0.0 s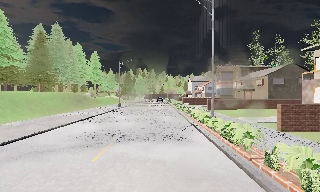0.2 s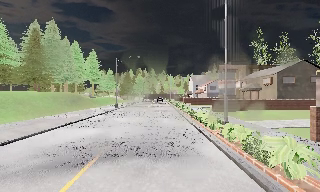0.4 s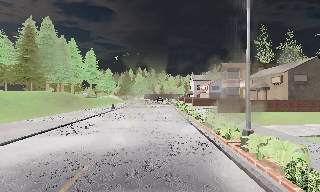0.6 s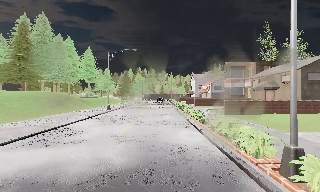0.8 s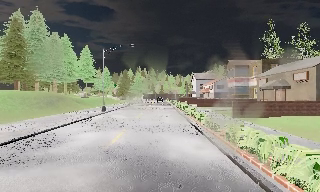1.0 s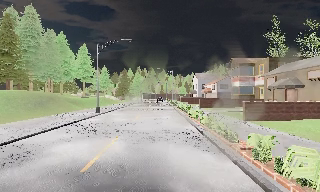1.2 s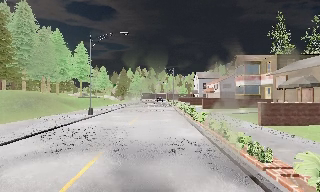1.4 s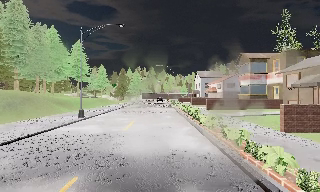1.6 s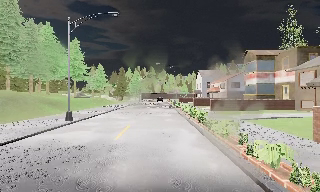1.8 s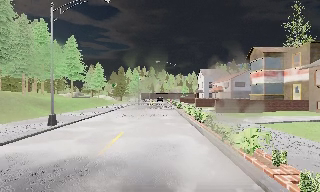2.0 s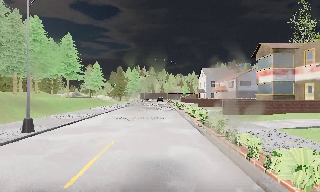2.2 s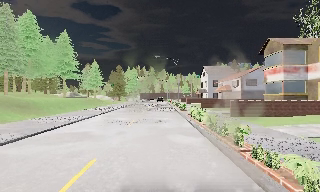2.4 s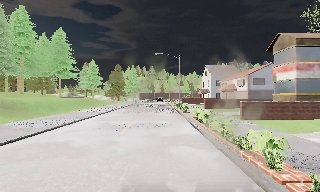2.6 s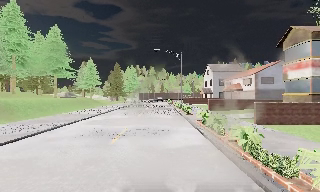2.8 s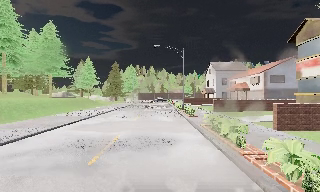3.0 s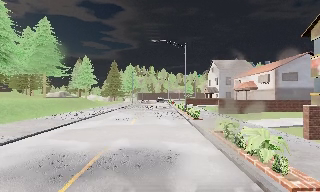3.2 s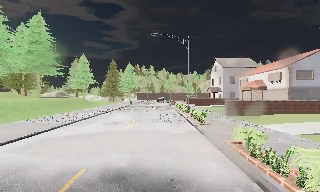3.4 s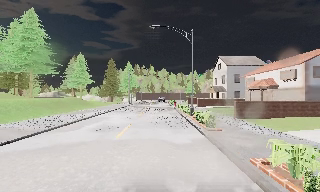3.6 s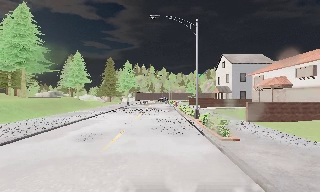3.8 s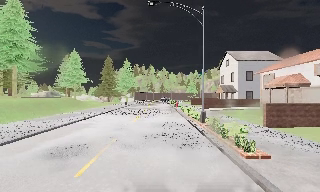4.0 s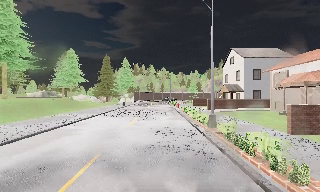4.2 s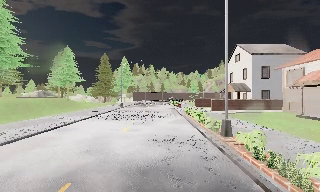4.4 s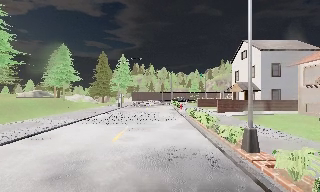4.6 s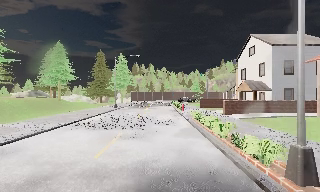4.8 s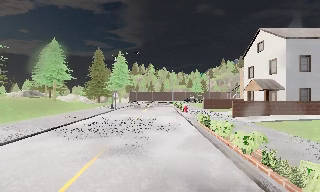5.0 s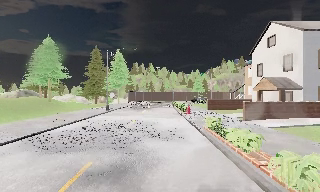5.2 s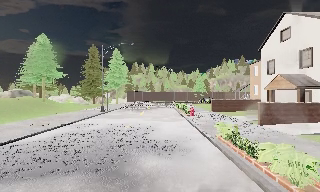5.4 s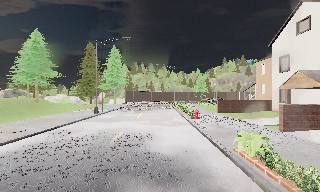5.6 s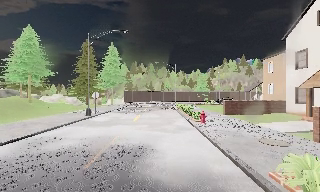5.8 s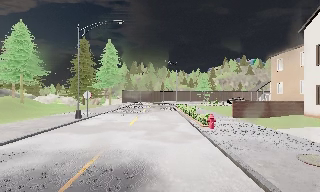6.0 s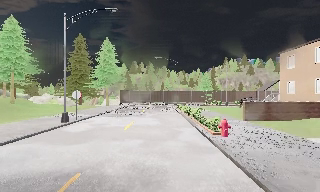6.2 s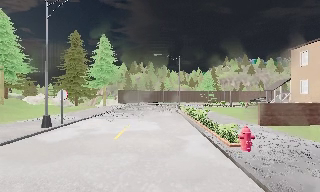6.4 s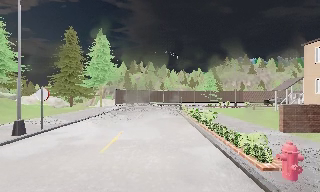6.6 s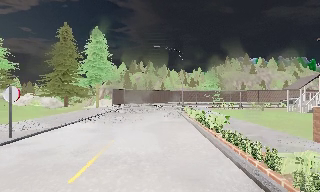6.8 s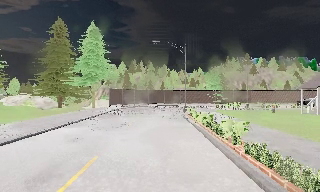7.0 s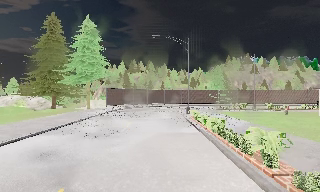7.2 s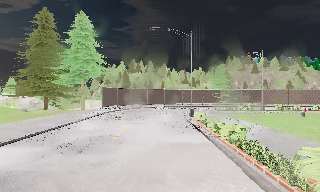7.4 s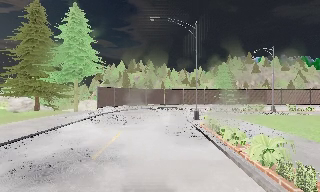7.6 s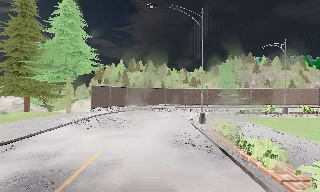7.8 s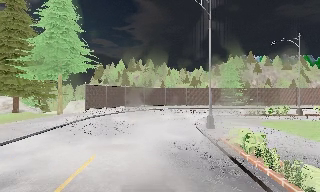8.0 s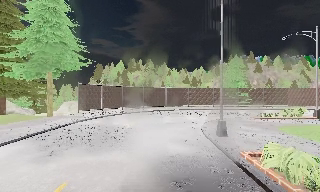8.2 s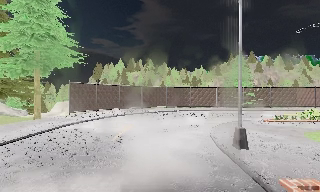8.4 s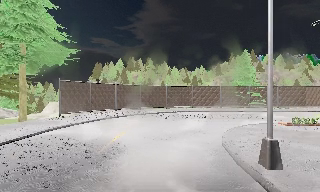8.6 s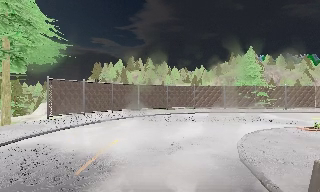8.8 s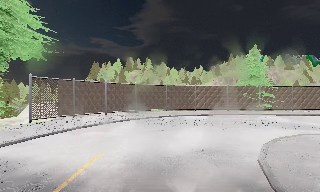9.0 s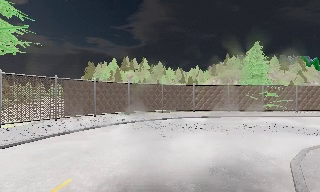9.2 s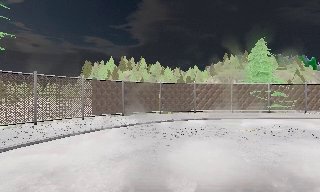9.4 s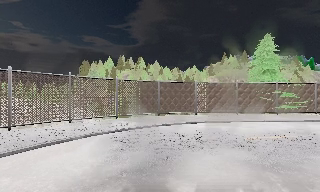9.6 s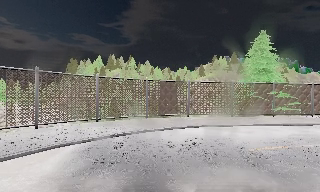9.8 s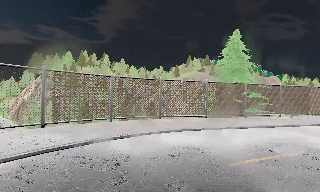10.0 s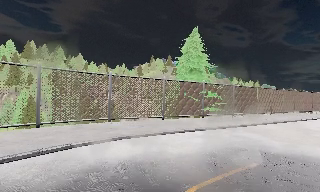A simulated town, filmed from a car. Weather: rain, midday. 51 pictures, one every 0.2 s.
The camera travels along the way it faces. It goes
forward.
0.0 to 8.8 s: The camera travels forward, about 75 m, so what stands in front looms larger.
8.8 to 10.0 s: The scene slides to the left, as the camera pans about 25 degrees to its right. It travels forward, about 10 m, so what stands in front looms larger.
The film runs forward here.
